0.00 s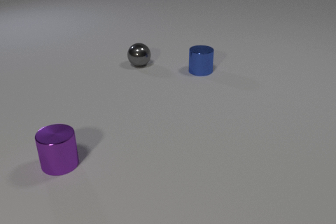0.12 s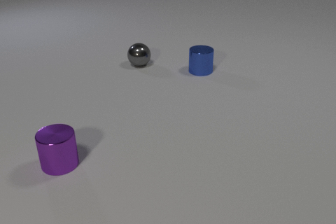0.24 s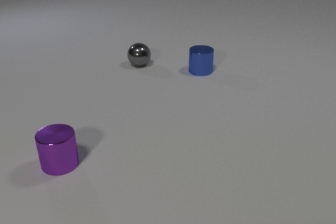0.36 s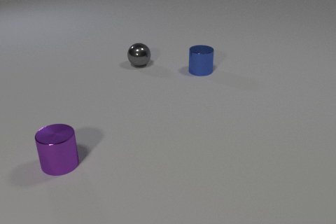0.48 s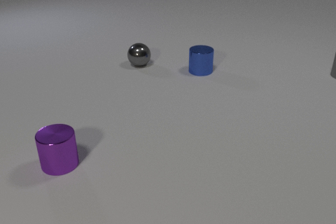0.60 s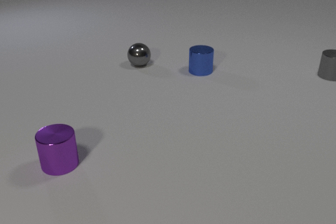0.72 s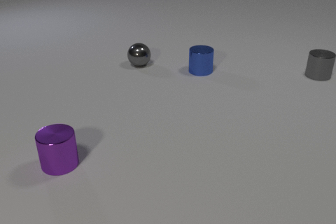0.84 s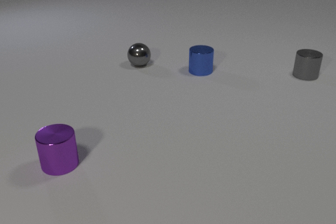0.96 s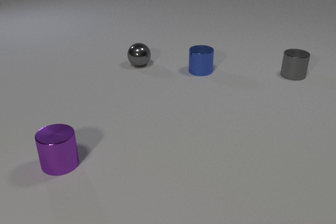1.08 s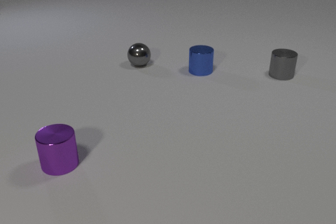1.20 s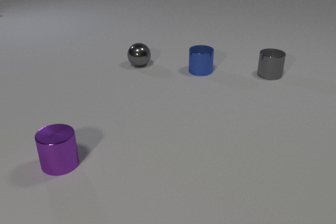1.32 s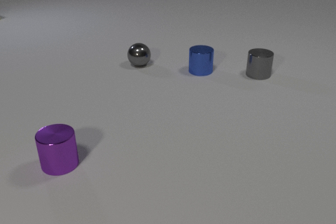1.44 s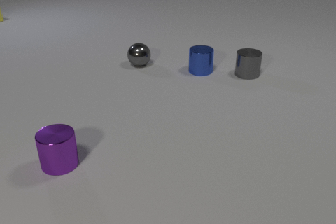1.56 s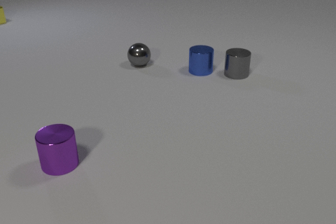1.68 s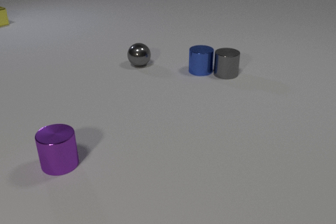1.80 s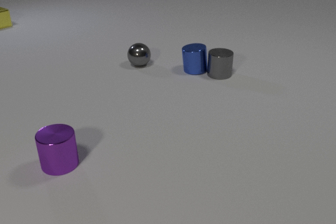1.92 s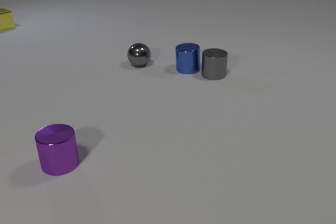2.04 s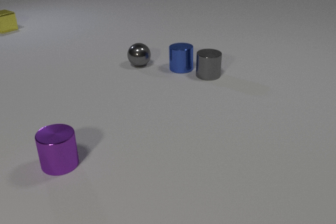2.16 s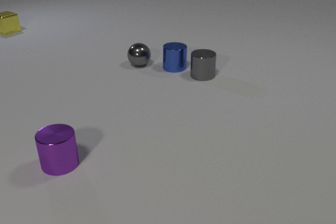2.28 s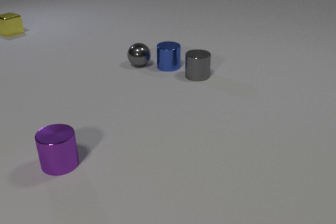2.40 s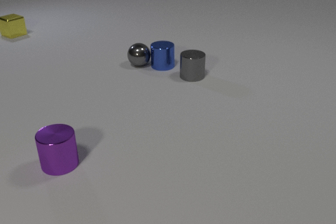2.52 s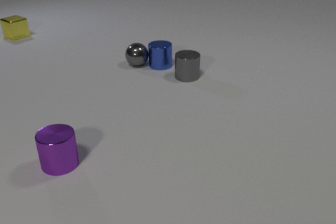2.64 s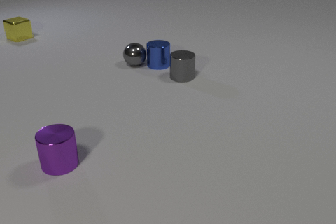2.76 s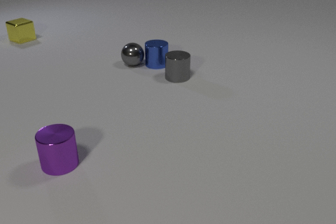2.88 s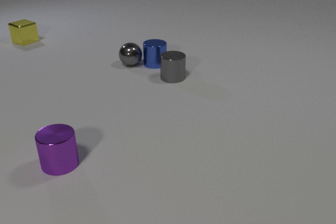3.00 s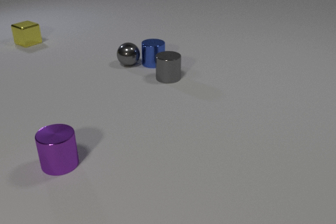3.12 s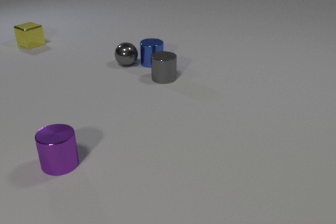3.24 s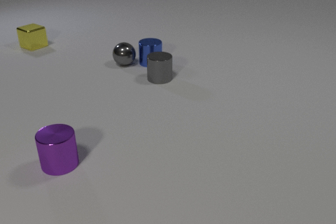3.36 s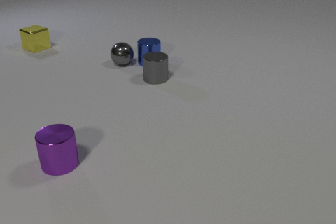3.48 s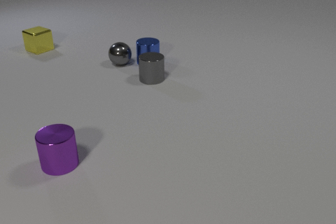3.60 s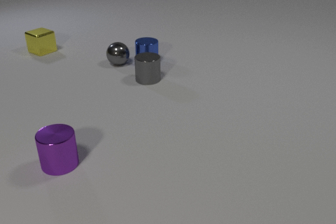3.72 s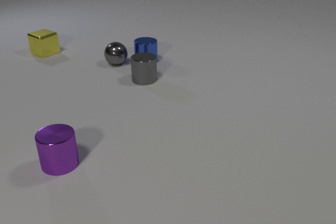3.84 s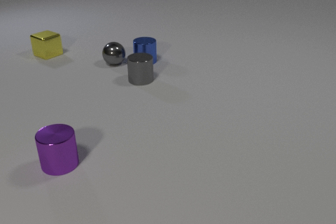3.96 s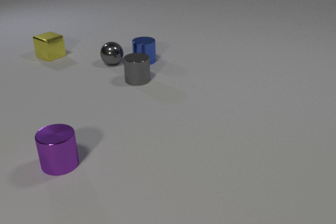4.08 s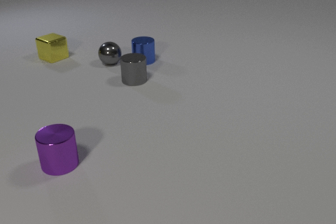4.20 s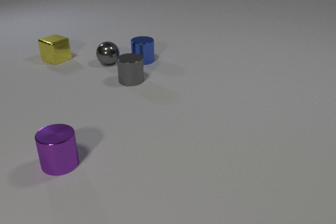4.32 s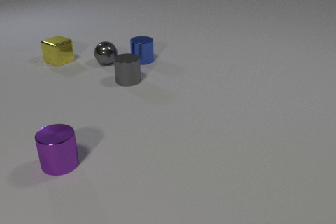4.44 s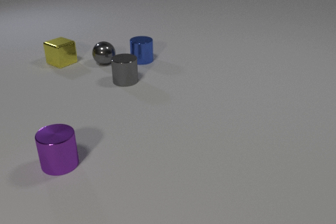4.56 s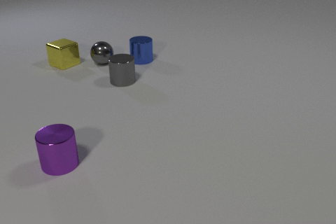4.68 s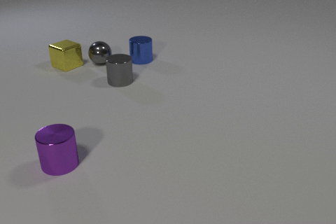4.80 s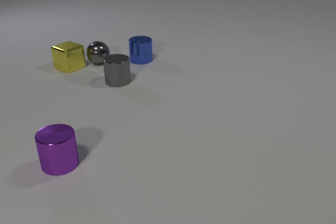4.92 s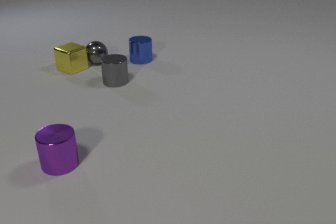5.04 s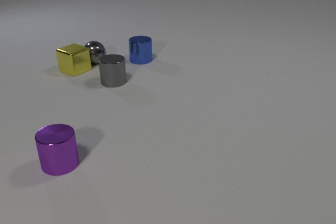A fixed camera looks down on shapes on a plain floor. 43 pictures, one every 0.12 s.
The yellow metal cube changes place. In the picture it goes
toward the camera.
The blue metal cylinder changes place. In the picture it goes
to the left.
0.00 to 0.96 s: The gray metal cylinder comes in at the right edge, slides to the left.
0.96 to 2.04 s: The gray metal cylinder slides to the left. The blue metal cylinder slides to the left. The yellow metal cube comes in at the left edge, slides toward the camera. The gray metal cylinder and the blue metal cylinder collide.
2.04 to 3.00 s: The gray metal cylinder slides to the left. The blue metal cylinder slides to the left and away from the camera. The yellow metal cube slides toward the camera. The gray metal sphere rolls to the left. The blue metal cylinder and the gray metal sphere collide.
3.00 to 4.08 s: The gray metal cylinder slides to the left. The blue metal cylinder slides to the left and away from the camera. The yellow metal cube slides toward the camera and to the right. The gray metal sphere rolls to the left.
4.08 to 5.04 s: The gray metal cylinder slides to the left. The yellow metal cube slides toward the camera and to the right. The gray metal sphere rolls to the left.
What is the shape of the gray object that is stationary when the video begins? sphere.
How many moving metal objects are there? 4.
How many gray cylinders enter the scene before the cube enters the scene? 1.
